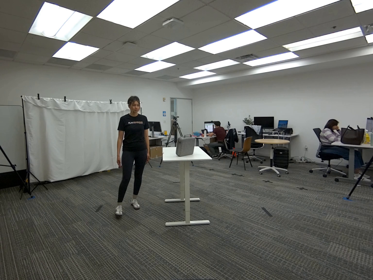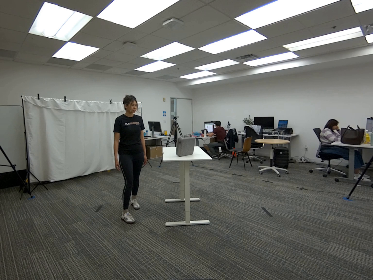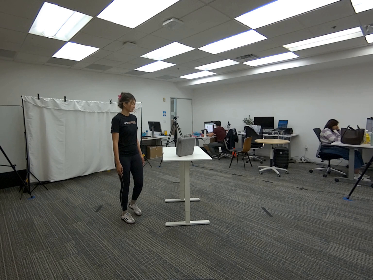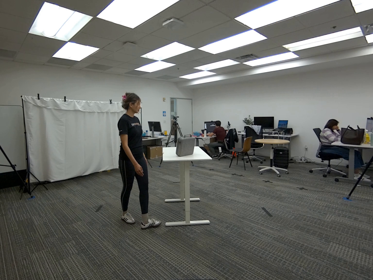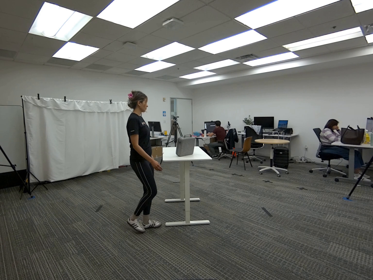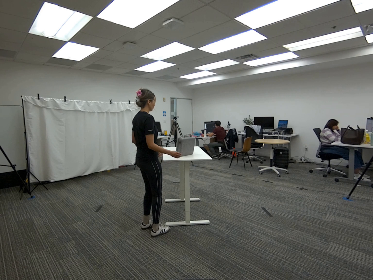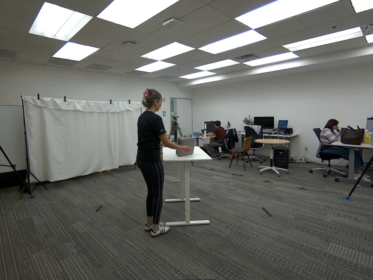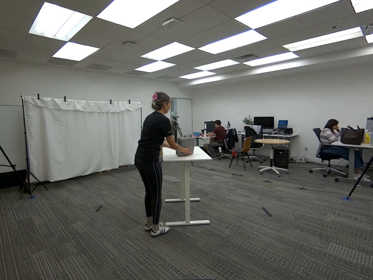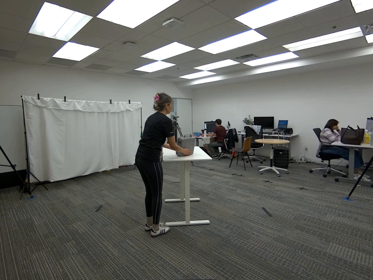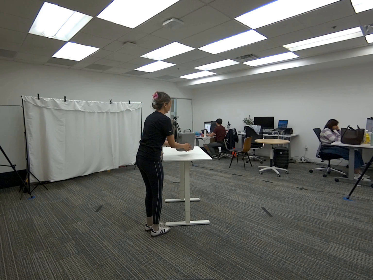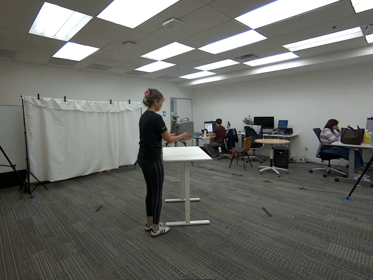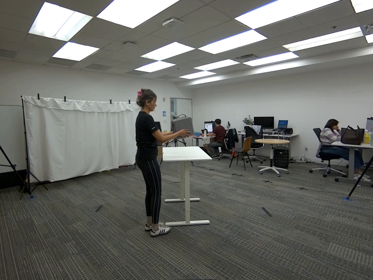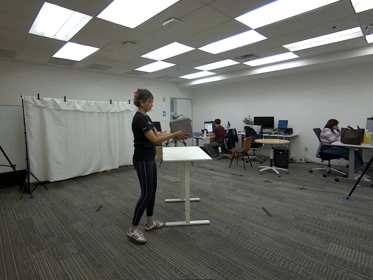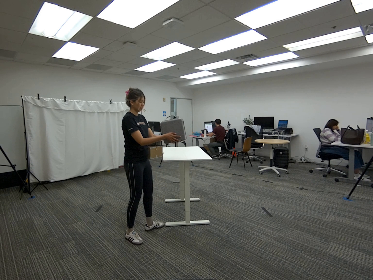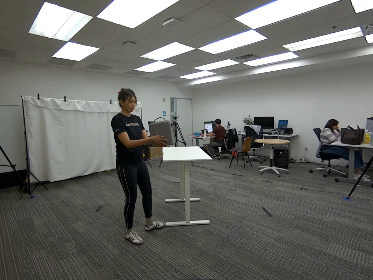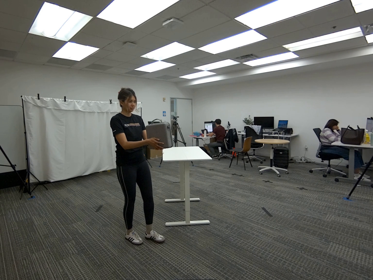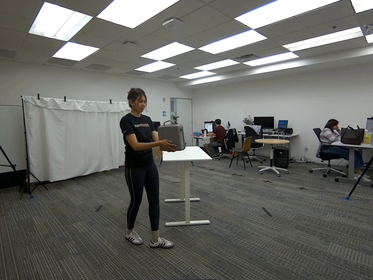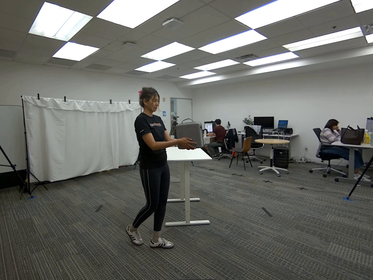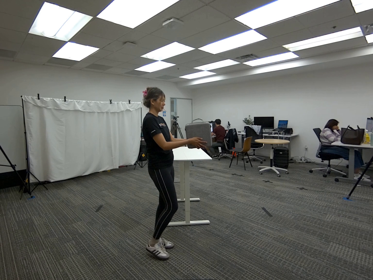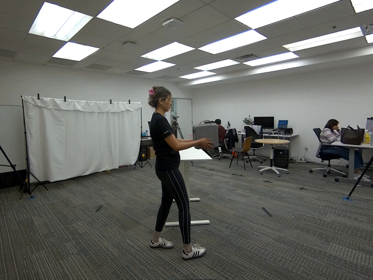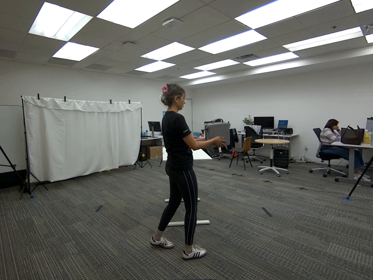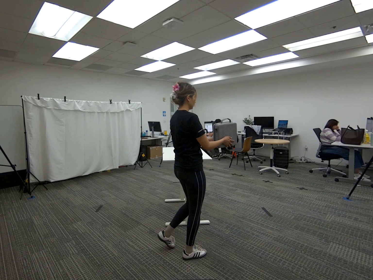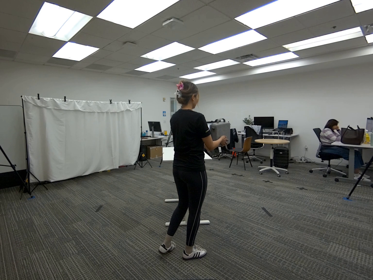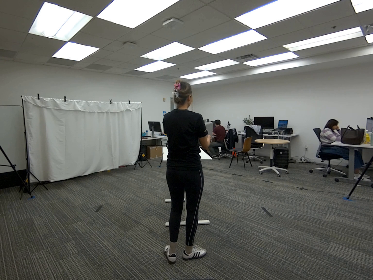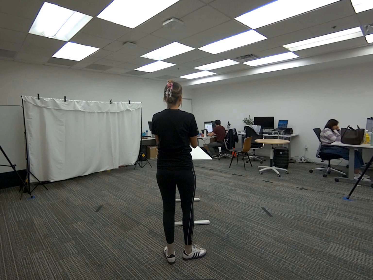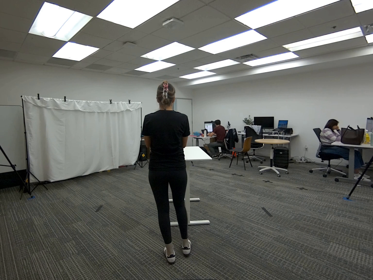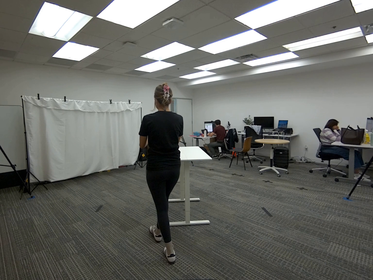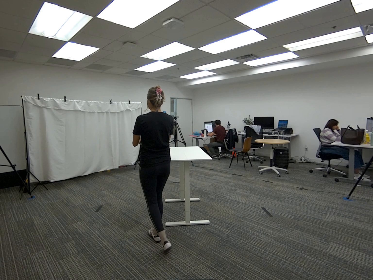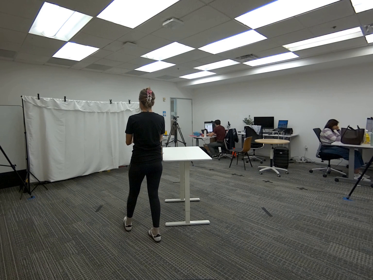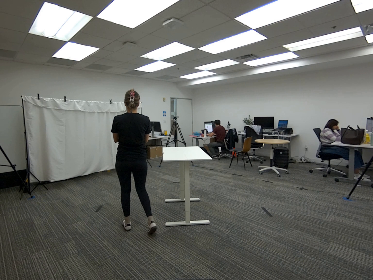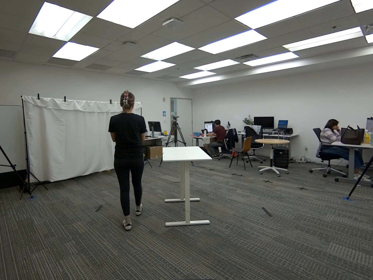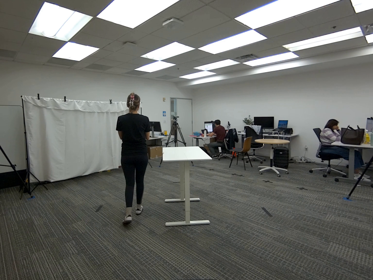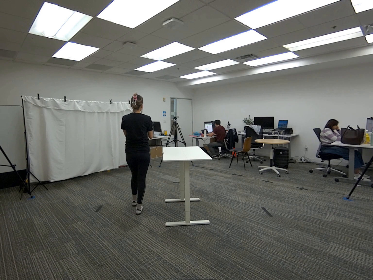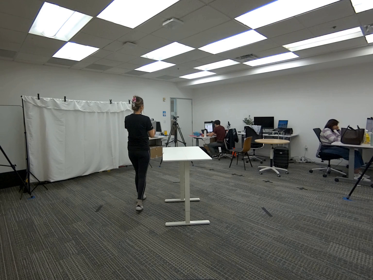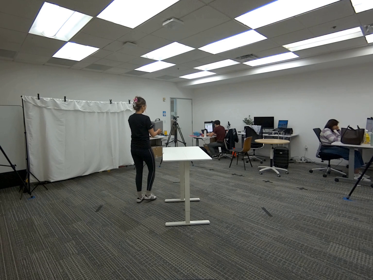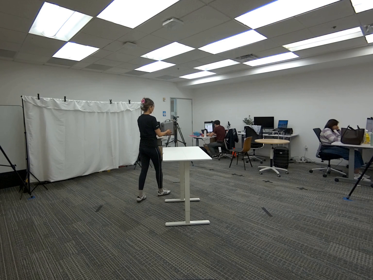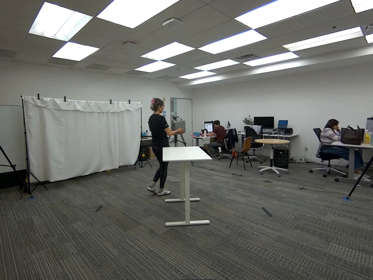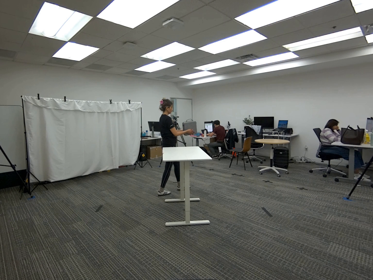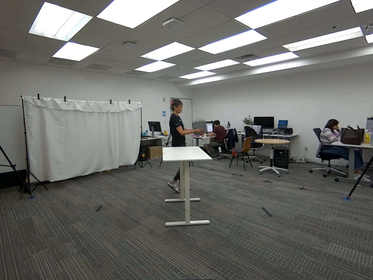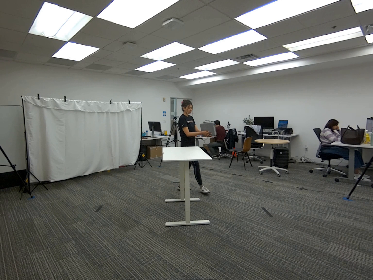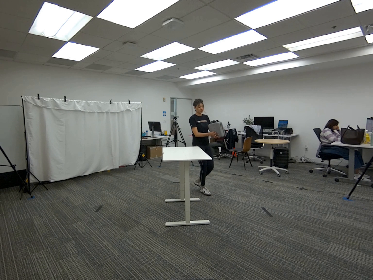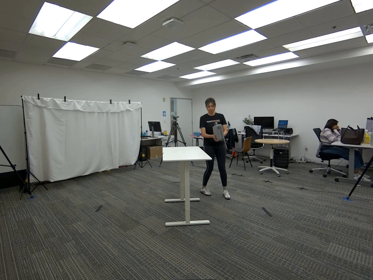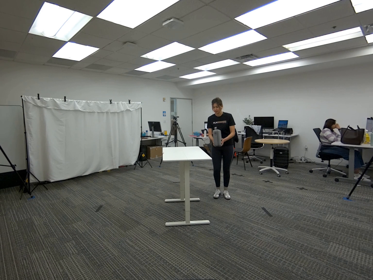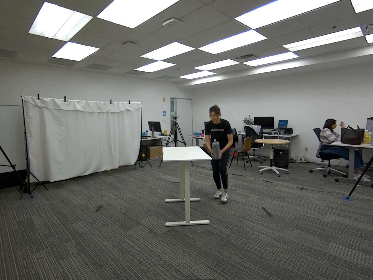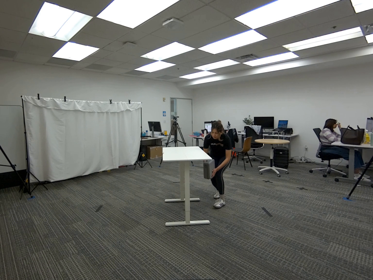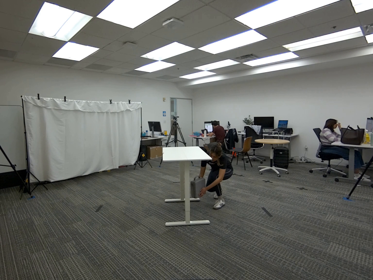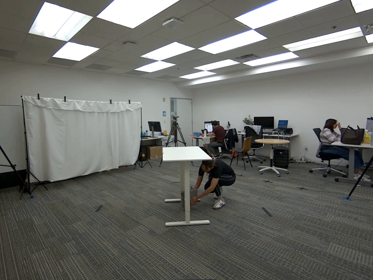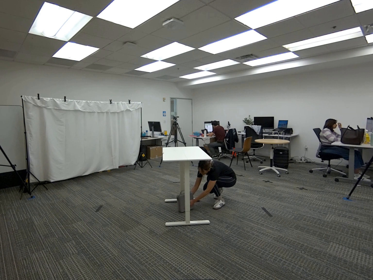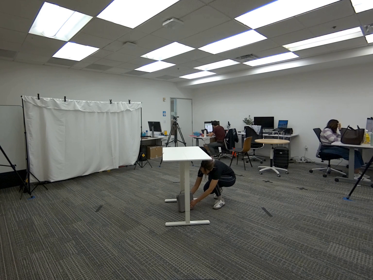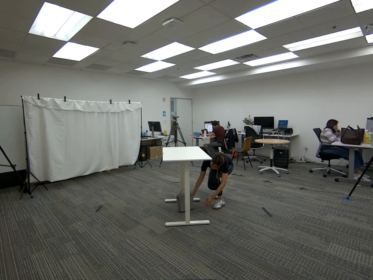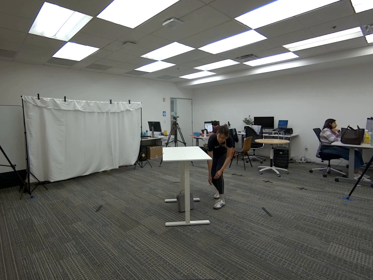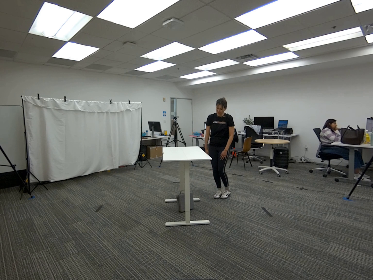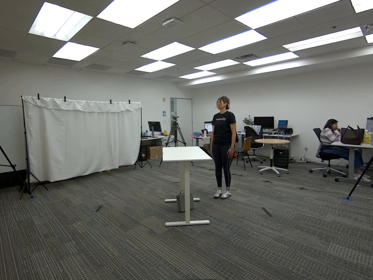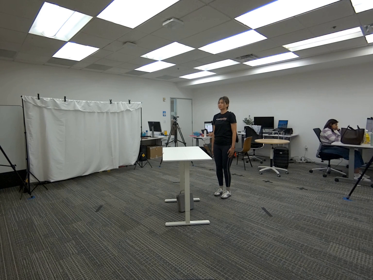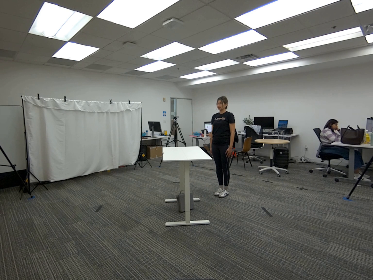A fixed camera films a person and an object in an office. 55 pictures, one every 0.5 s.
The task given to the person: Walk over to the gray case on the white desk. Use both hands to grasp the case and proceed to walk around within the bounding area and place the case below the desk when finish.
